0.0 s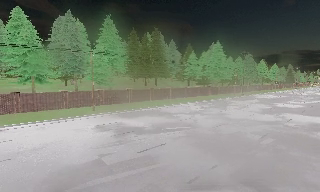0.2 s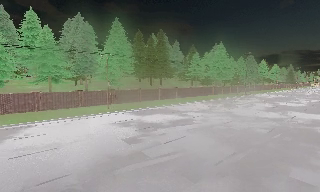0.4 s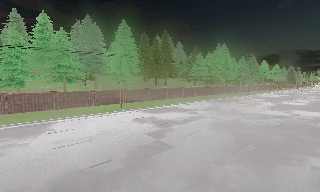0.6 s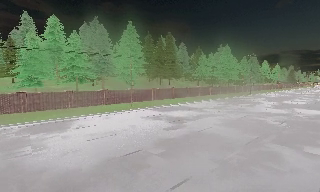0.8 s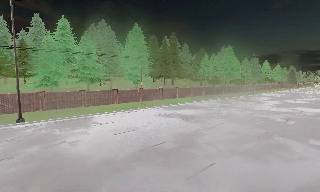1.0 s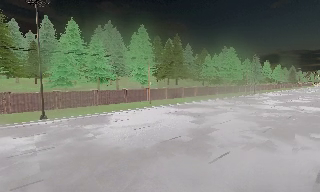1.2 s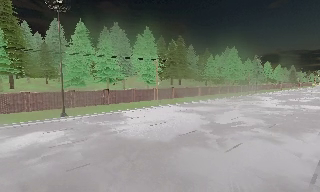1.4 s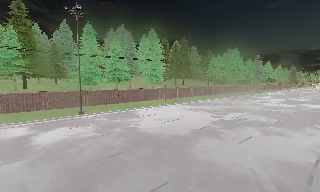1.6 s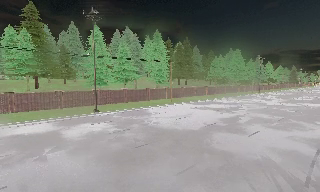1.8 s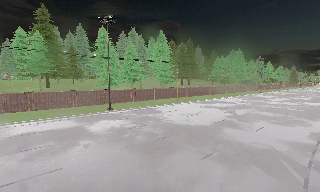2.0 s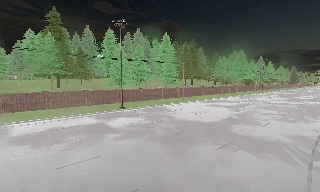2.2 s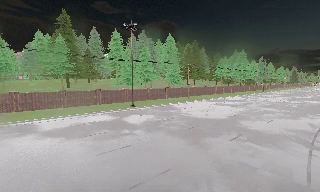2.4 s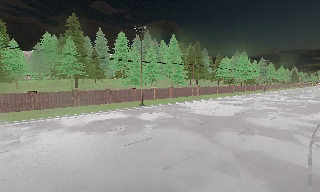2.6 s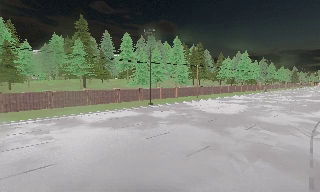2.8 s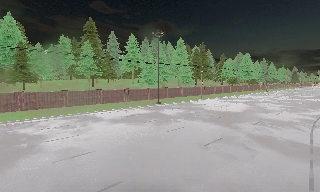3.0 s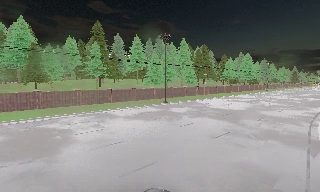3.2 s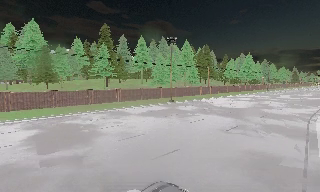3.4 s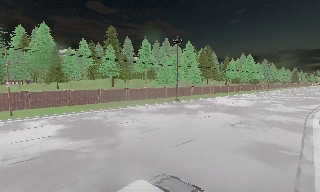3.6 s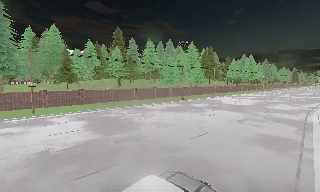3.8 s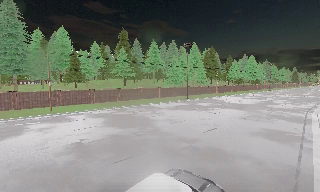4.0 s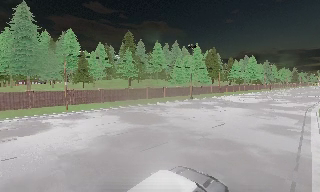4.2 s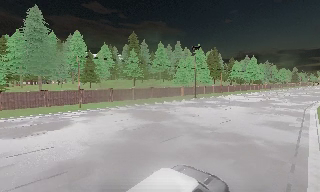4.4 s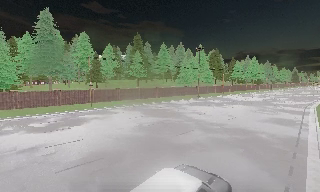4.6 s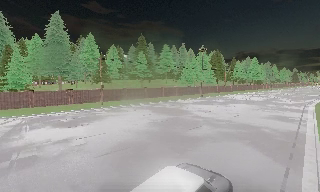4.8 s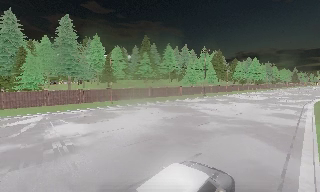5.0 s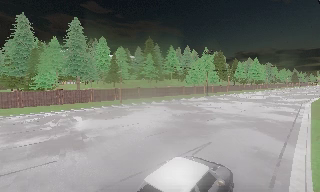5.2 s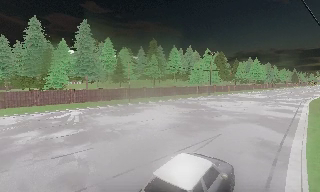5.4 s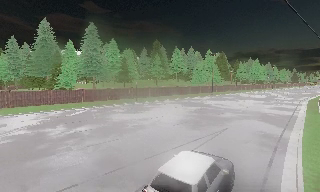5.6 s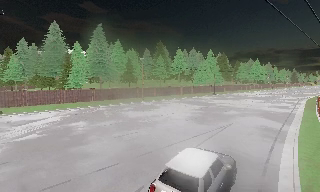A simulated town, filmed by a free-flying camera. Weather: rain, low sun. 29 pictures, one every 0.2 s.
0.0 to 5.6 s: The camera travels backward and to its left, about 50 m, so what stands in front gets smaller.
The film runs backward here.
